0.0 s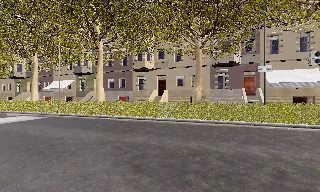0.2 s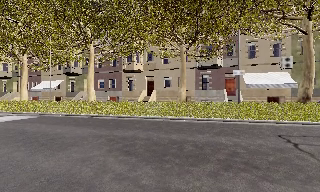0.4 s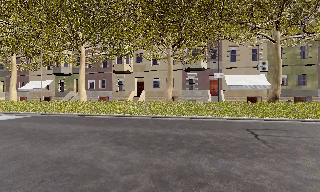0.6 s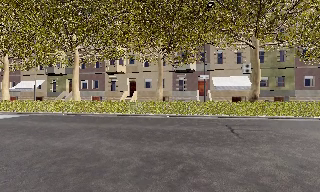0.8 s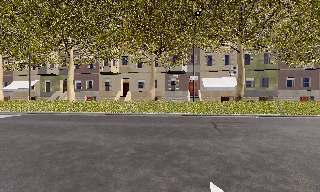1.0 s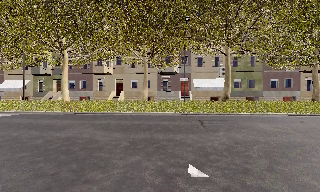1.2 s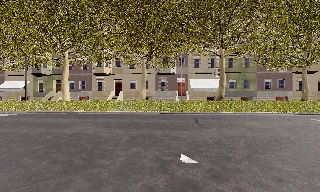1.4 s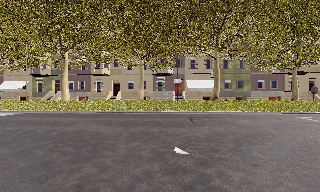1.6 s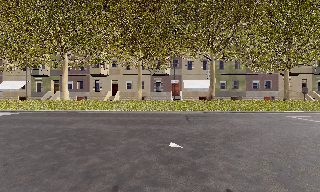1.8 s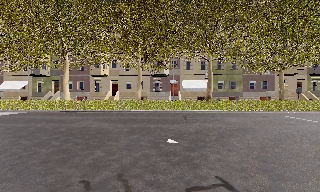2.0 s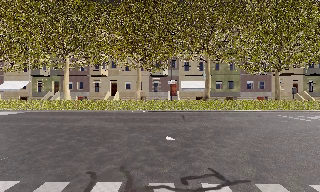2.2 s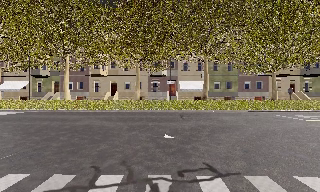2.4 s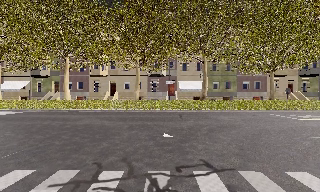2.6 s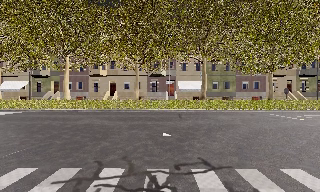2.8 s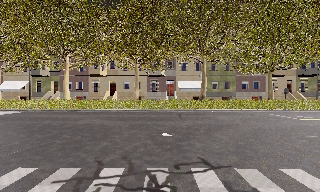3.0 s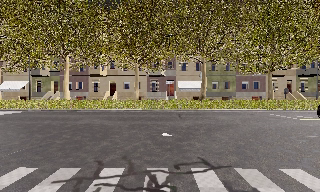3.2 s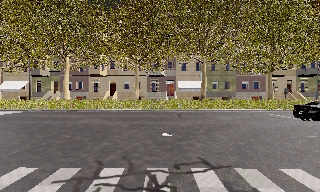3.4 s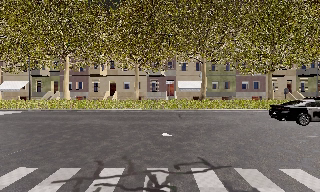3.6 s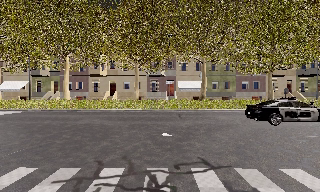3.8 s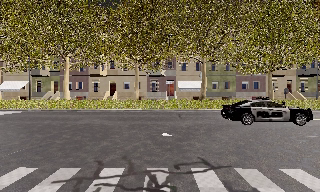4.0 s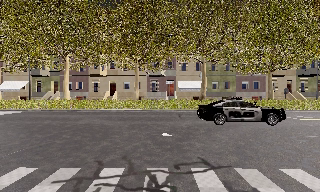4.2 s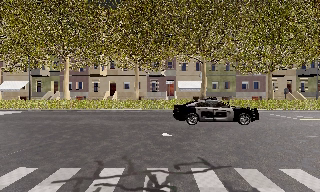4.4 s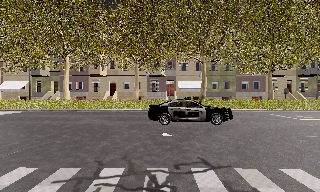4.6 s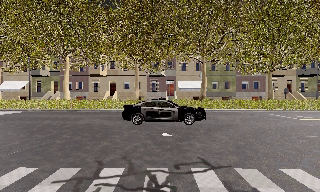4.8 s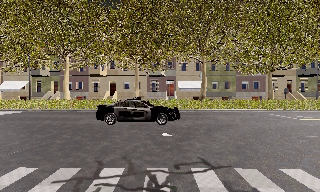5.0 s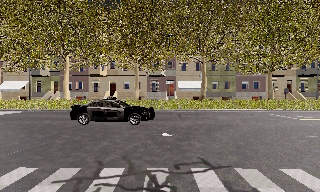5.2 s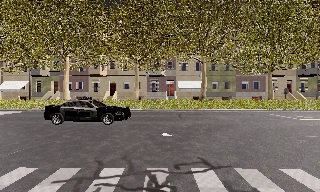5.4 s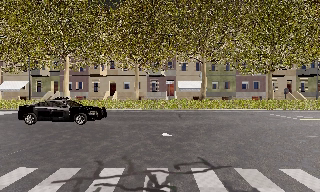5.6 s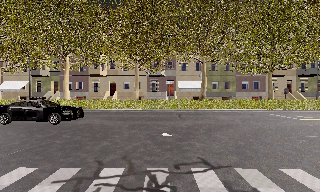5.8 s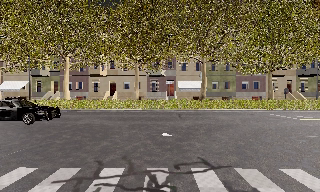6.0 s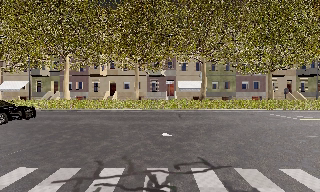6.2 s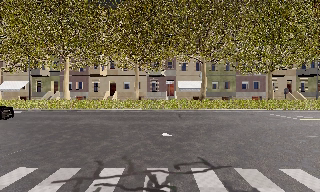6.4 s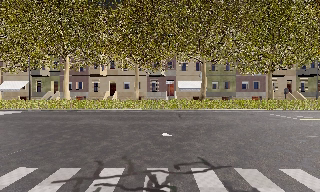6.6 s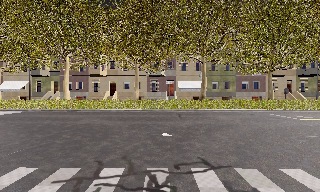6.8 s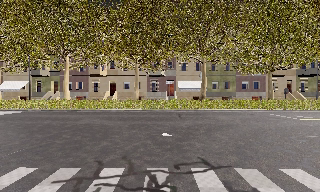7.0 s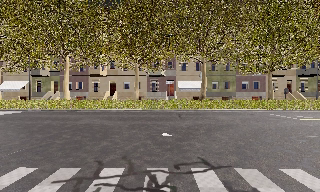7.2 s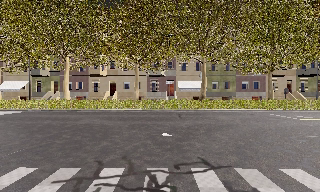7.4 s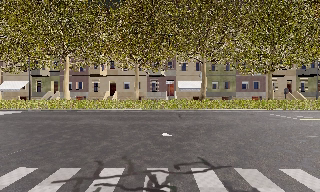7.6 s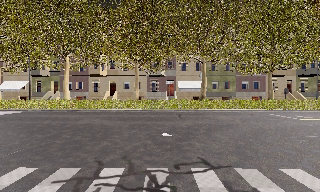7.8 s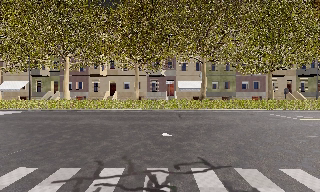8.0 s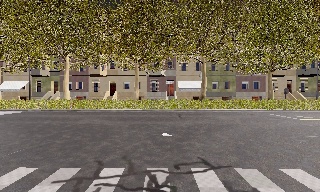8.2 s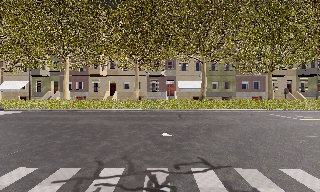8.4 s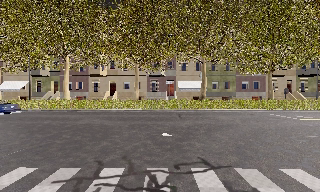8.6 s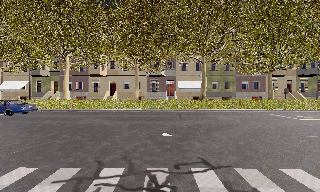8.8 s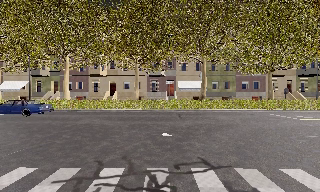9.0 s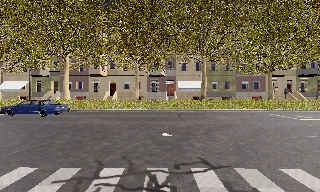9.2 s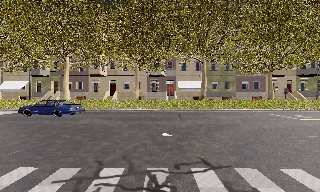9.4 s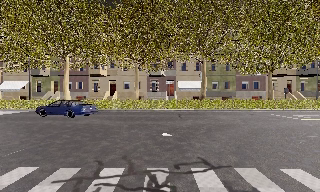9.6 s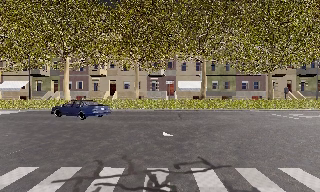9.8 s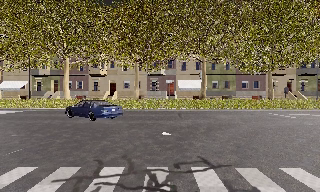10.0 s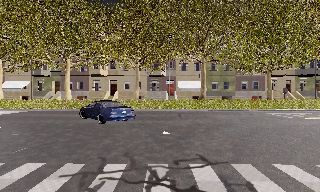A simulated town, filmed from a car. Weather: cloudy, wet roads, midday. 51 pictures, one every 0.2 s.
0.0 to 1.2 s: The camera pans to its right, which is clockwise from overhead, by about 15 degrees. It travels backward, about 6 m, so what stands in front gets smaller.
1.2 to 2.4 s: The camera travels backward, about 2.5 m, so what stands in front gets smaller. It loses speed.
2.4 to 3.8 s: The camera shifts only a little, or ends up much as it began.
3.8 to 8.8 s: The camera keeps its place and its aim.
8.8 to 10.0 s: The camera shifts only a little, or ends up much as it began.
The film runs backward here.
